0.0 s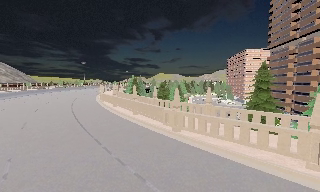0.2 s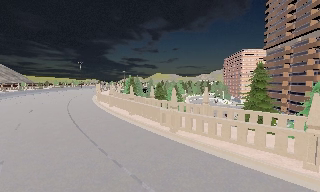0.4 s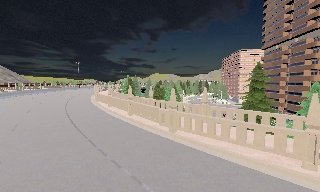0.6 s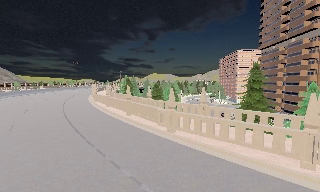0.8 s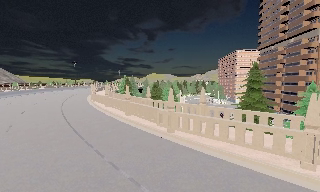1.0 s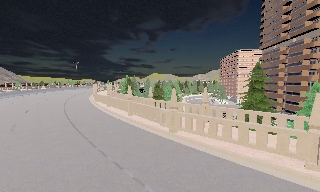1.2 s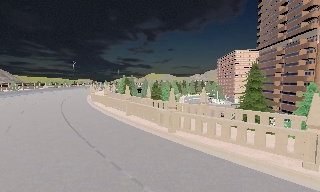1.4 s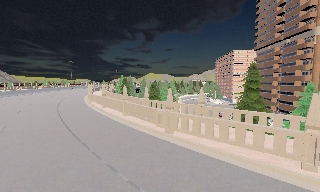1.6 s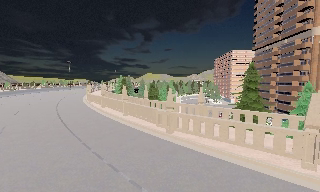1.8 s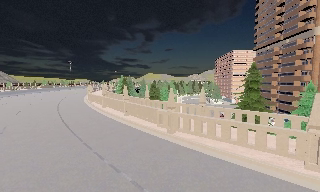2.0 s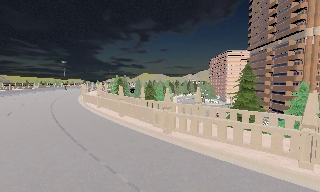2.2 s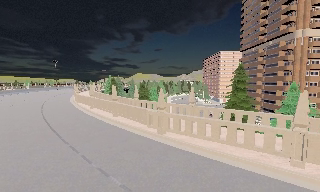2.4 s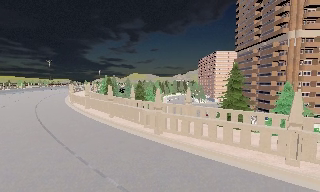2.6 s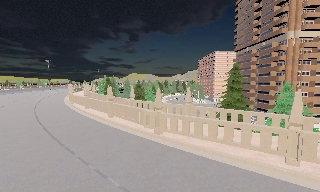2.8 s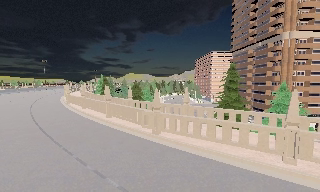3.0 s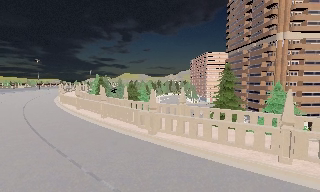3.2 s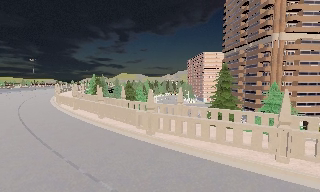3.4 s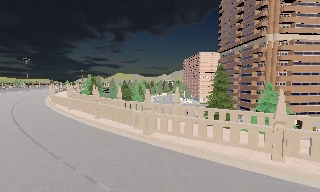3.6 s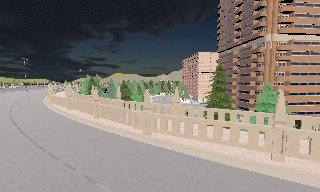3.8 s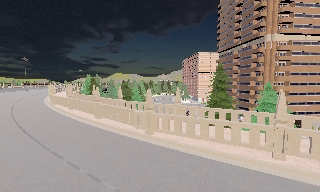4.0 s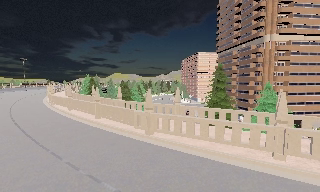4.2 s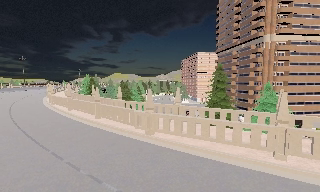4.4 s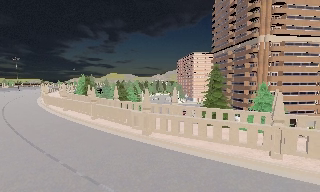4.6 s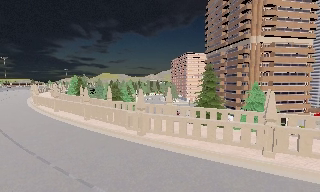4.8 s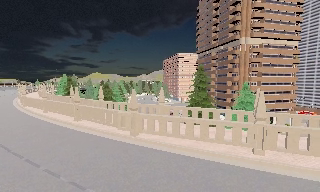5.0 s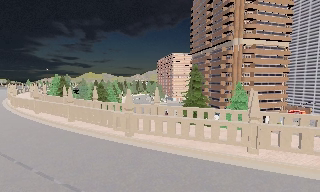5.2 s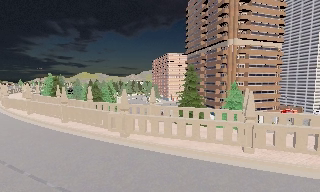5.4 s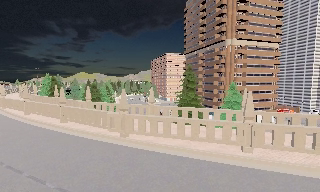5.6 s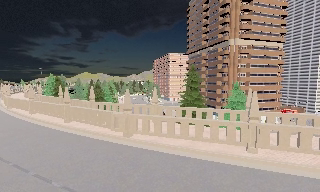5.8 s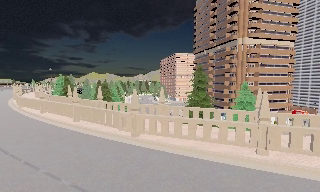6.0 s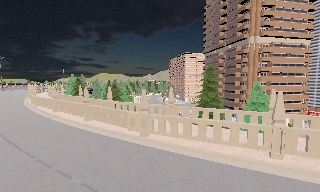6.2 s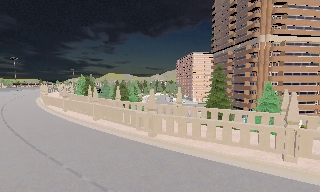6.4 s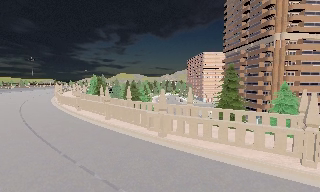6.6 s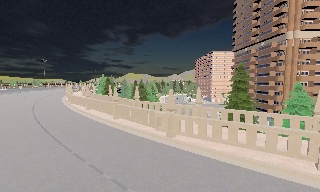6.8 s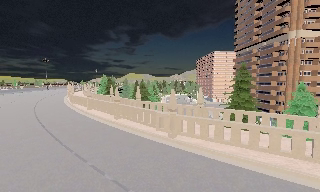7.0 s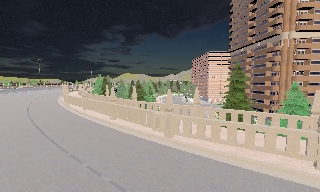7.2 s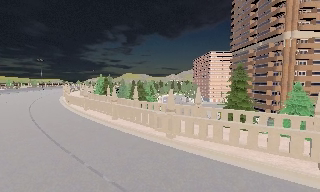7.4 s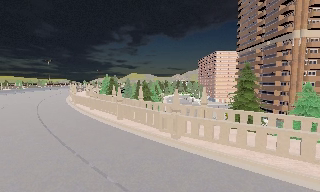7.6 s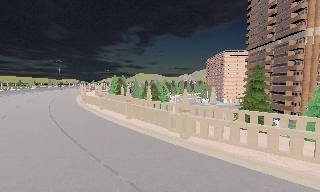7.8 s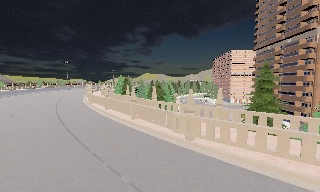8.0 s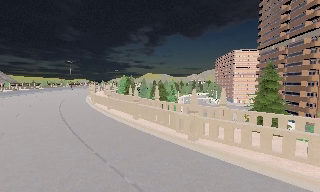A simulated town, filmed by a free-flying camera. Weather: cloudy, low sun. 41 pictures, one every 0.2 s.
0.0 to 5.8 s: The camera pans to its right, which is clockwise from overhead, by about 25 degrees. It travels to its left and forward, about 1.5 m.
5.8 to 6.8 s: The camera swings to its left by about 15 degrees, and the scene slides to the right.
6.8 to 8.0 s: The camera shifts only a little, or ends up much as it began.
The film runs forward here.
